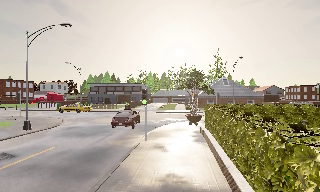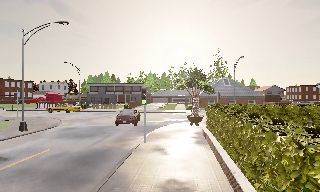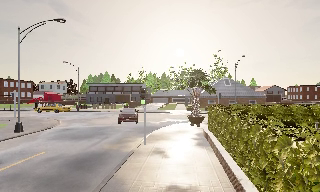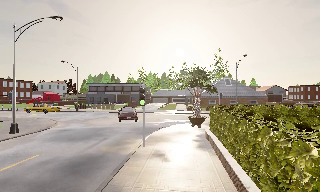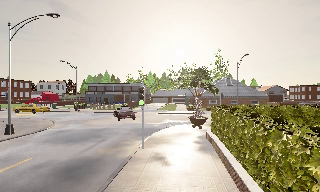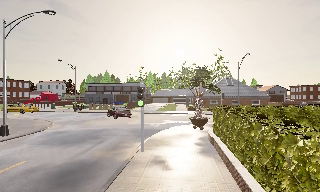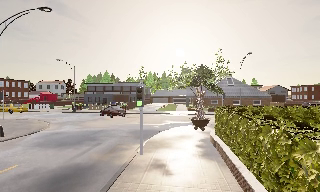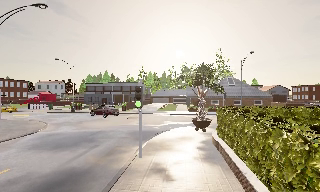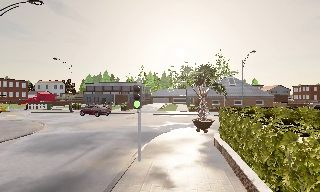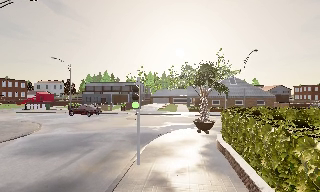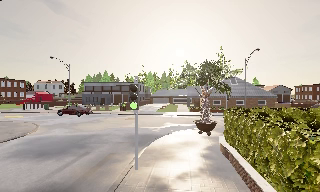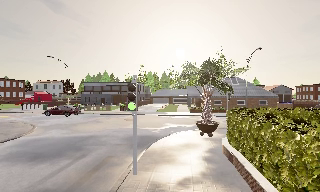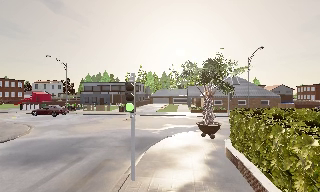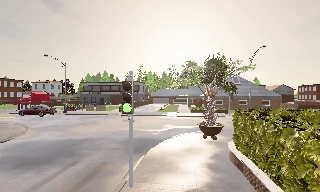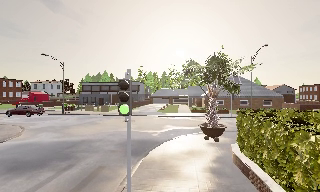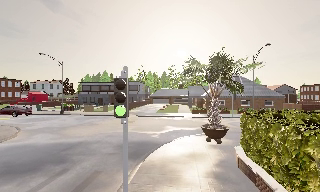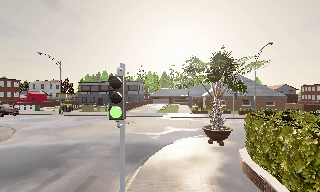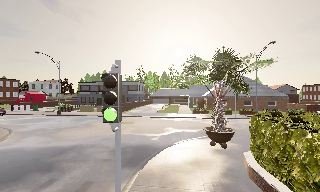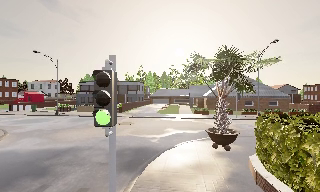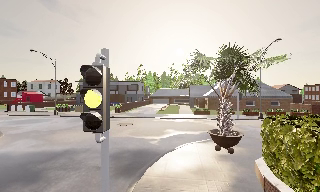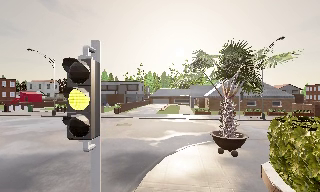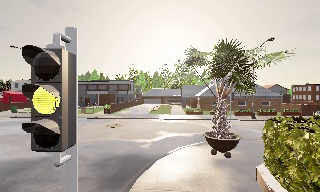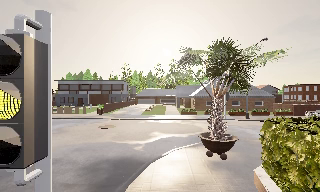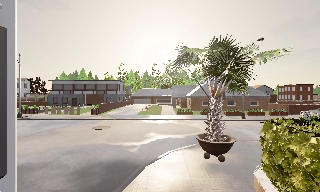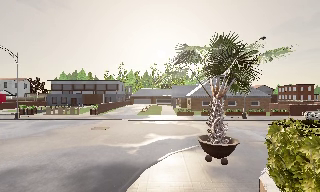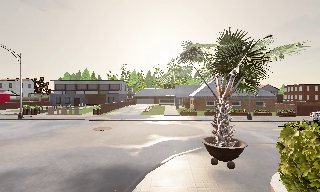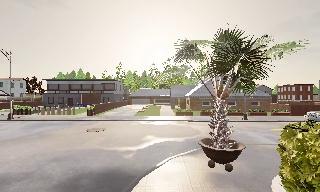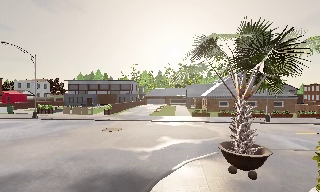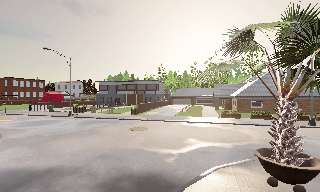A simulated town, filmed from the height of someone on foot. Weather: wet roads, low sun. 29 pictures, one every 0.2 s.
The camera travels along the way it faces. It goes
forward.
0.0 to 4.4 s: The camera travels forward, about 8 m, so what stands in front looms larger.
4.4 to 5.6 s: The scene slides to the right, as the camera pans about 15 degrees to its left. It travels forward, about 1.5 m, so what stands in front looms larger.
The film runs forward here.
